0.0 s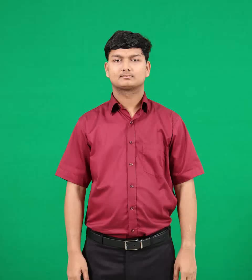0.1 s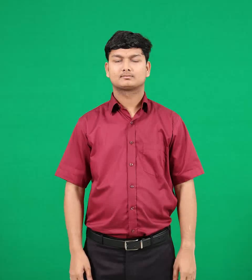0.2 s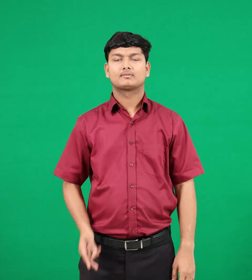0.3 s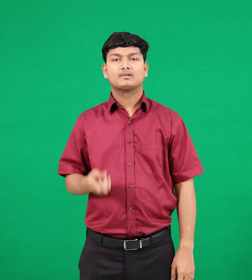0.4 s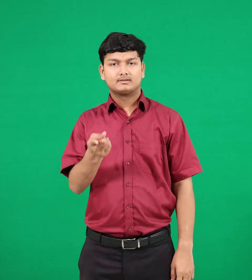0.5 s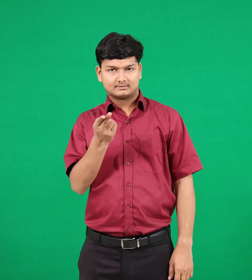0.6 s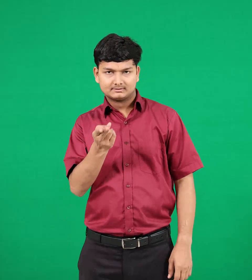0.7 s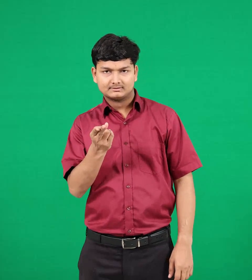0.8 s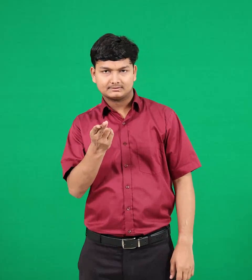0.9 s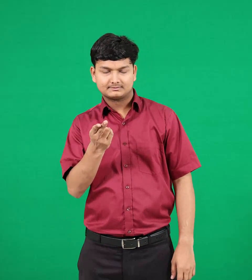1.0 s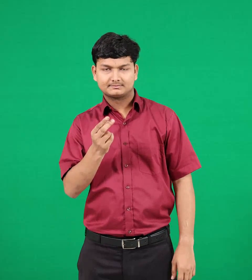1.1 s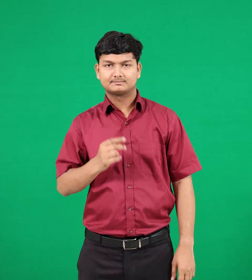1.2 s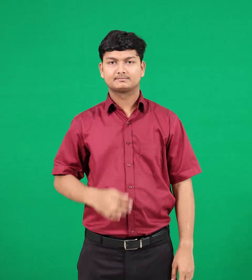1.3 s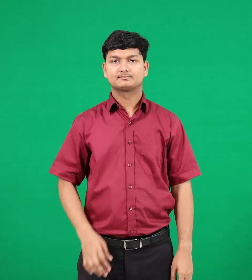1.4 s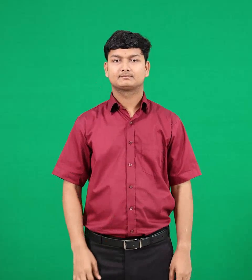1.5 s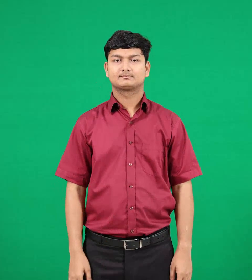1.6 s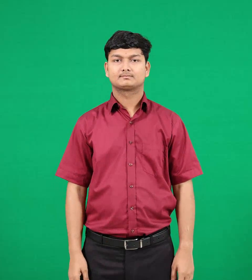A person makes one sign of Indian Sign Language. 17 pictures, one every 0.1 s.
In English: ticket
